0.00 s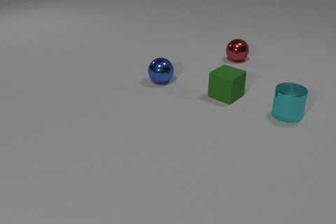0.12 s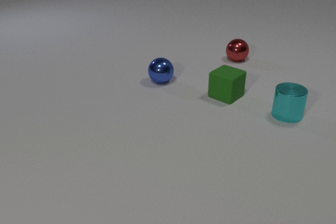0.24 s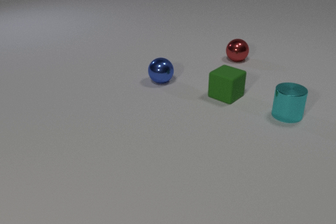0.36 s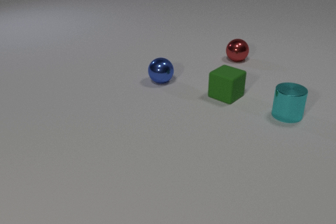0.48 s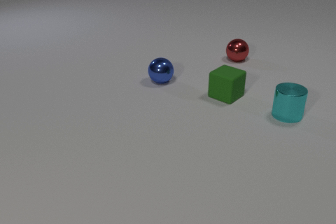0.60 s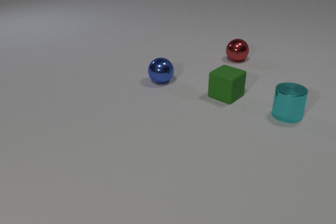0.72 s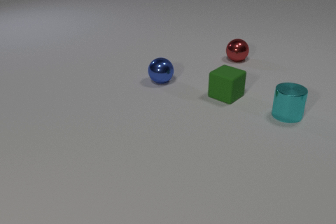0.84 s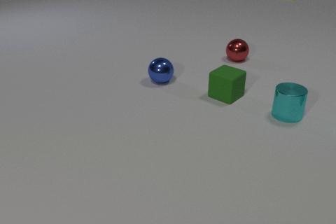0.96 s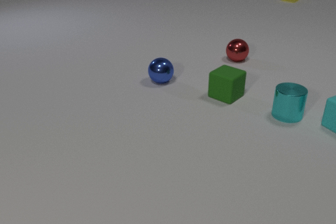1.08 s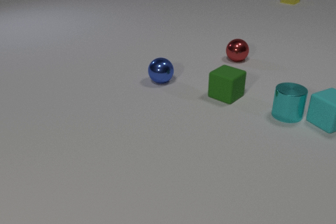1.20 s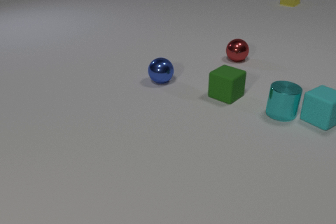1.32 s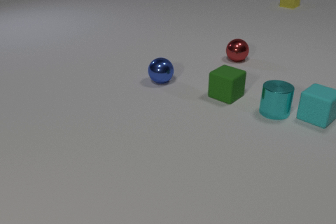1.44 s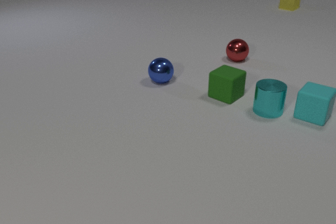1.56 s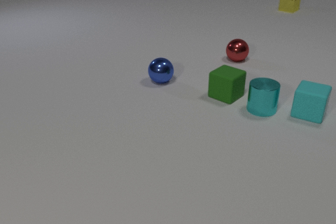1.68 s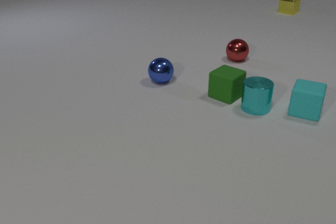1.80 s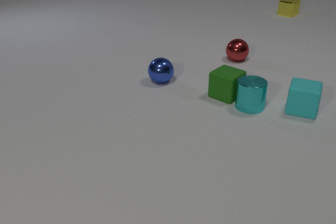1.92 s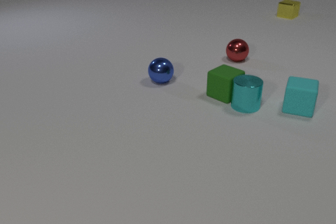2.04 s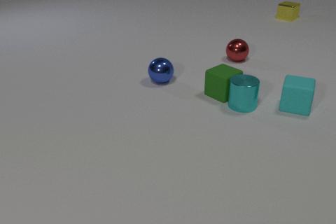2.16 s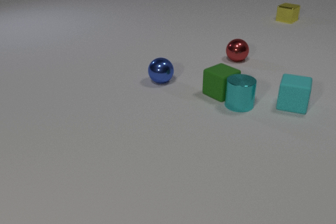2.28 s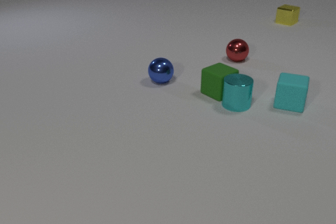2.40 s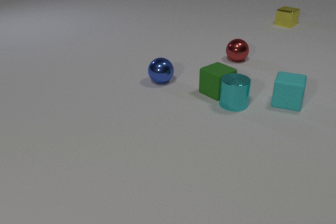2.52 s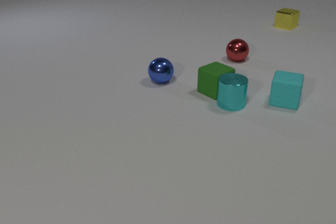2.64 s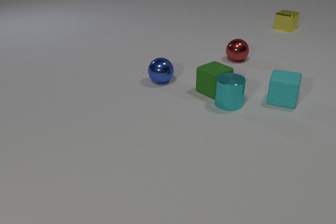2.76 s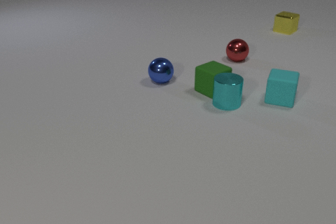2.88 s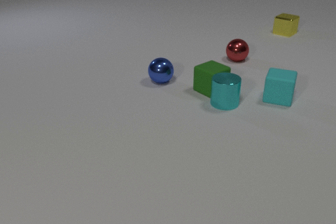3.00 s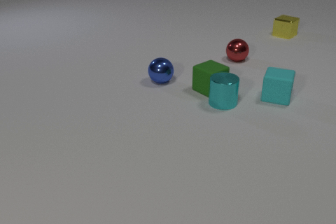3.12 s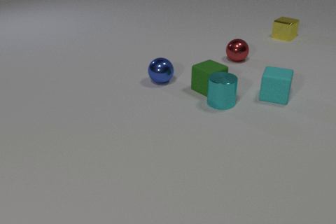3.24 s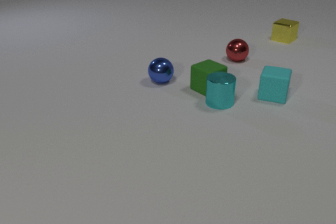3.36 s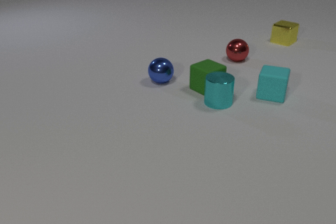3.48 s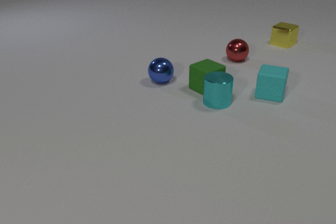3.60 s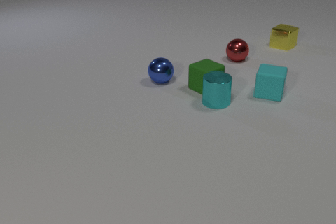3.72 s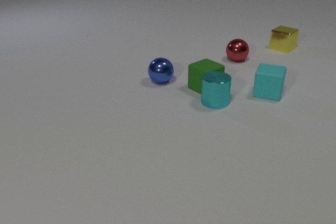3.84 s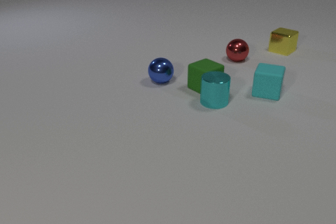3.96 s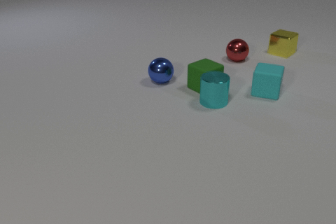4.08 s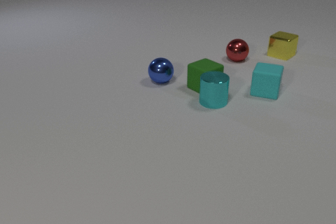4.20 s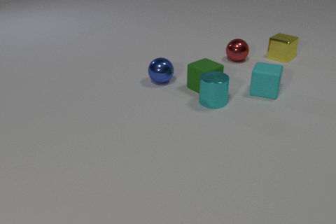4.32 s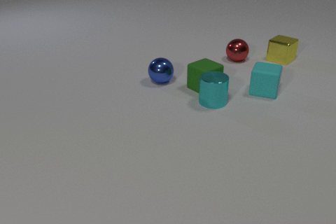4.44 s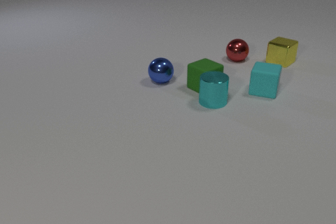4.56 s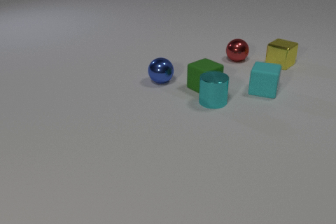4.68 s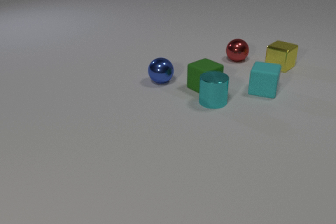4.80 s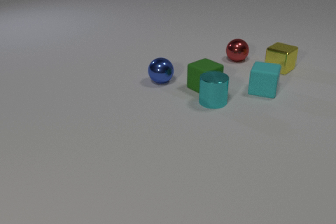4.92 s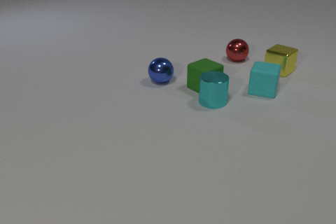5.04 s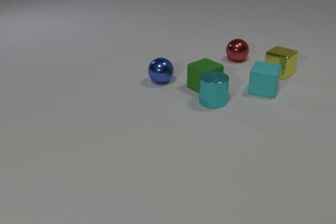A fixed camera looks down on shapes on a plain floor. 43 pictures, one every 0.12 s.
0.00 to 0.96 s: The cyan rubber cube comes in at the right edge, slides to the left. The yellow metal cube comes in at the top edge, slides toward the camera.
0.96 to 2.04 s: The cyan rubber cube slides to the left and away from the camera, spins so that its near face slides to the right, counterclockwise seen from above. The cyan metal cylinder slides to the left. The yellow metal cube slides toward the camera. The cyan rubber cube and the cyan metal cylinder collide. The cyan metal cylinder and the green rubber cube collide.
2.04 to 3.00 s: The cyan rubber cube slides to the left and away from the camera. The cyan metal cylinder slides to the left. The yellow metal cube slides toward the camera. The green rubber cube slides to the left and away from the camera.
3.00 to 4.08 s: The cyan rubber cube slides to the left and away from the camera. The cyan metal cylinder slides to the left. The yellow metal cube slides toward the camera. The green rubber cube slides to the left.
4.08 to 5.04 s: The yellow metal cube slides toward the camera.
What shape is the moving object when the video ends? cube.
How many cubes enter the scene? 2.
How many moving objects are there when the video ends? 1.
